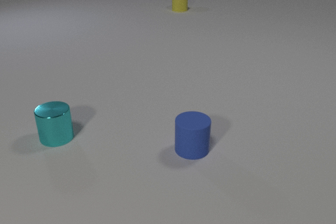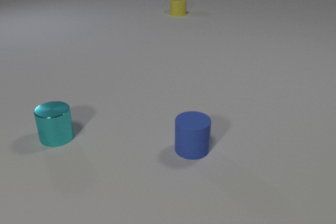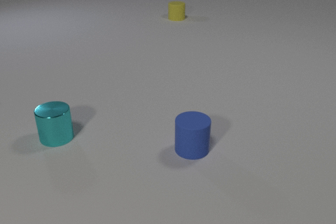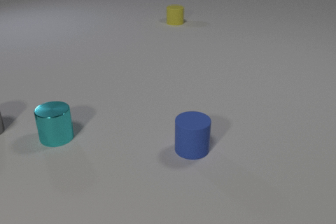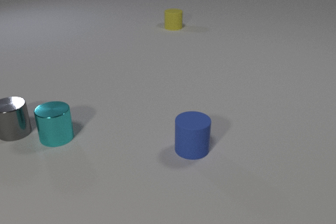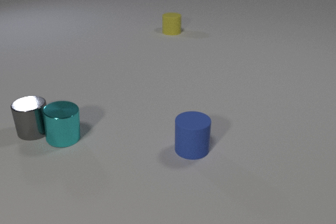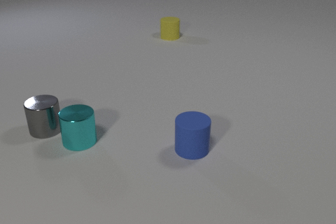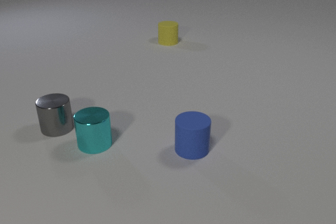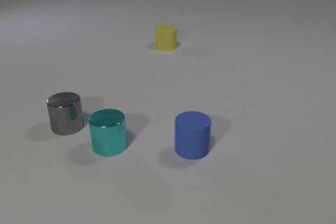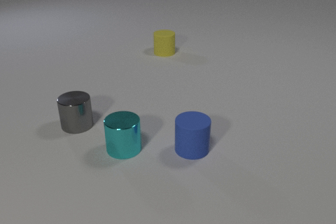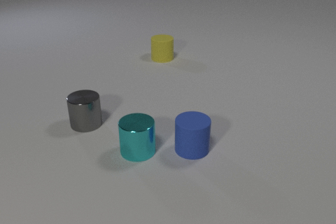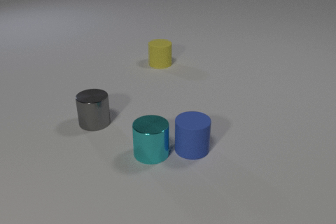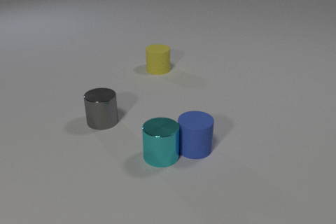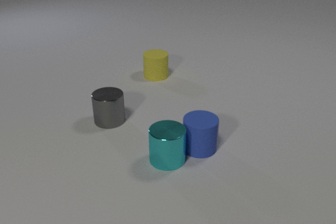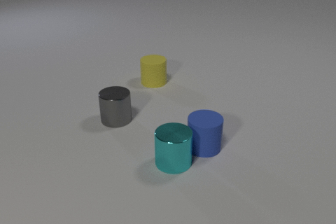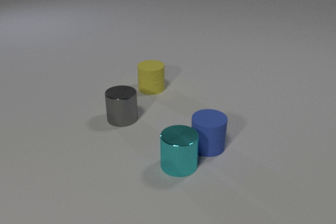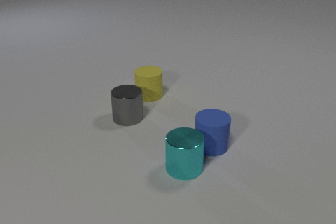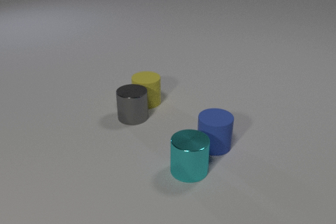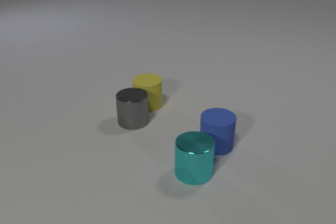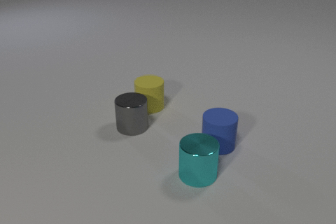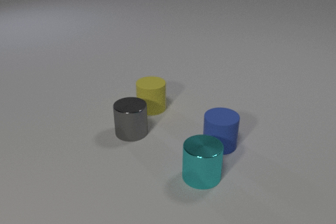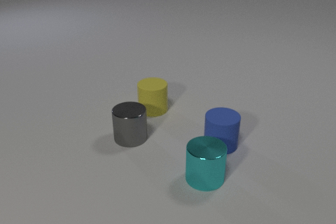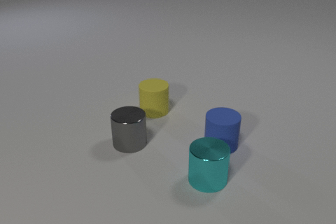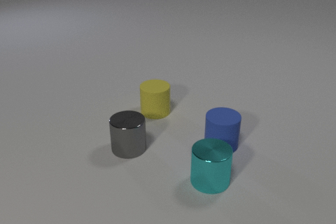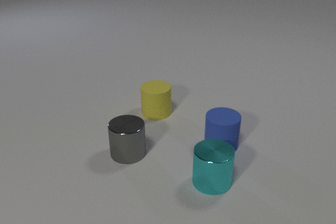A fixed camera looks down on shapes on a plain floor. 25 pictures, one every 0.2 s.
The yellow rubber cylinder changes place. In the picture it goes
toward the camera.
The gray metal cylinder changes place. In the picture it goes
to the right.
0.0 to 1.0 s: The gray metal cylinder comes in at the left edge, slides to the right and toward the camera. The cyan metal cylinder slides to the right. The yellow rubber cylinder slides toward the camera. The gray metal cylinder and the cyan metal cylinder collide.
1.0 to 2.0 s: The gray metal cylinder slides to the right. The cyan metal cylinder slides to the right and toward the camera. The yellow rubber cylinder slides toward the camera.
2.0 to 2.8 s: The gray metal cylinder slides to the right. The cyan metal cylinder slides to the right and toward the camera. The yellow rubber cylinder slides toward the camera. The blue rubber cylinder slides to the right. The cyan metal cylinder and the blue rubber cylinder collide.
2.8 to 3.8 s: The gray metal cylinder slides toward the camera and to the right. The cyan metal cylinder slides to the right and toward the camera. The yellow rubber cylinder slides toward the camera. The blue rubber cylinder slides to the right. The gray metal cylinder and the yellow rubber cylinder collide.
3.8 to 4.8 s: The gray metal cylinder slides toward the camera. The cyan metal cylinder slides to the right and toward the camera. The yellow rubber cylinder slides toward the camera and to the right.
What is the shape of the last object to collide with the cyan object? cylinder.
What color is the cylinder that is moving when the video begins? yellow.
How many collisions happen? 3.
